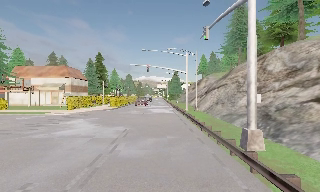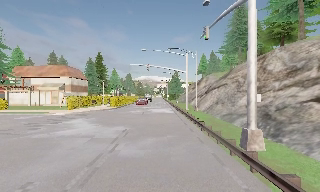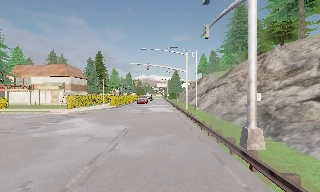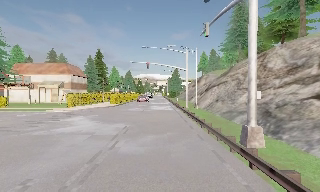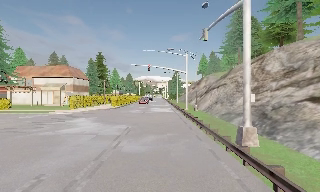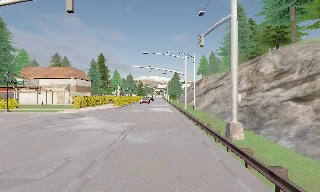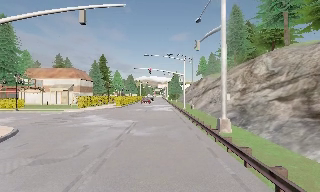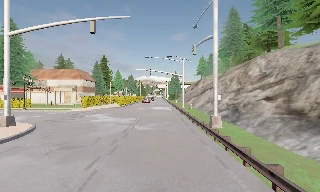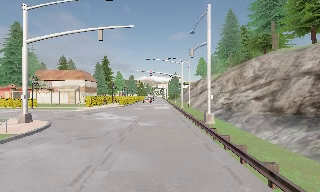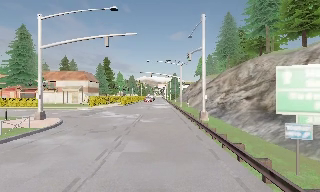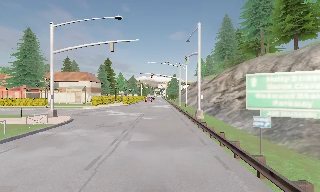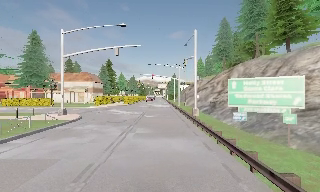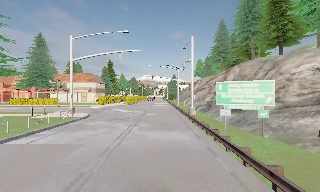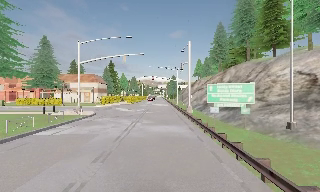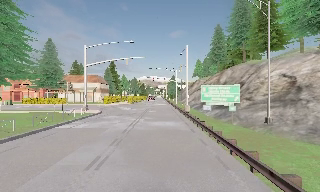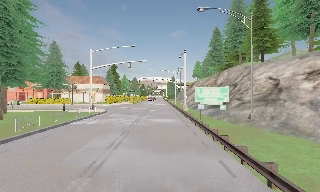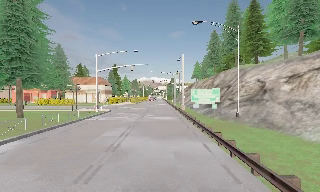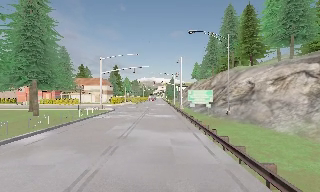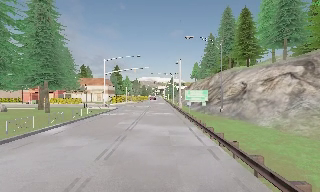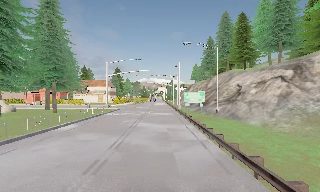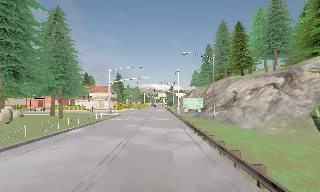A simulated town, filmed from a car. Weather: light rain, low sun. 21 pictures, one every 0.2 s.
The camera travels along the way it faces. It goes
backward.
0.0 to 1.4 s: The camera travels backward, about 4 m, so what stands in front gets smaller. It gains speed.
1.4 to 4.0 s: The camera travels backward, about 19 m, so what stands in front gets smaller.
The film runs backward here.
